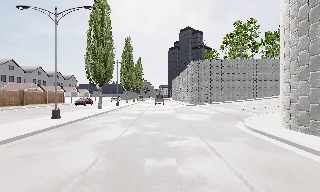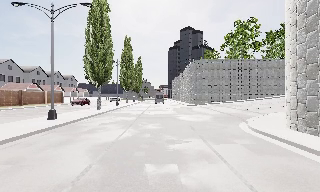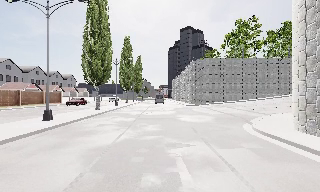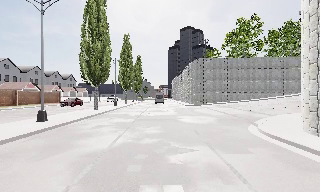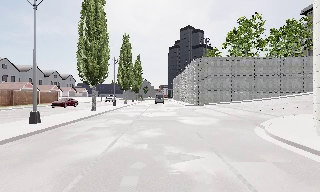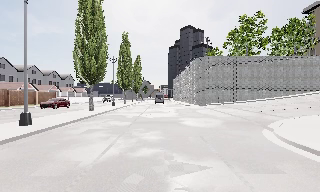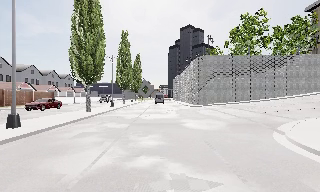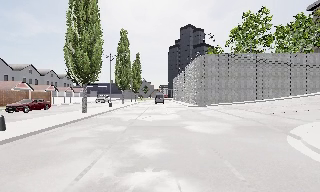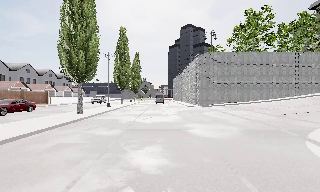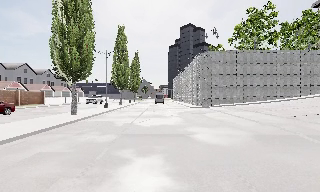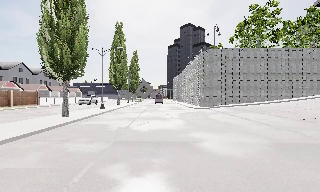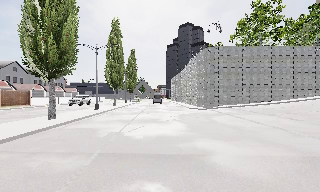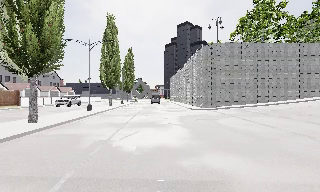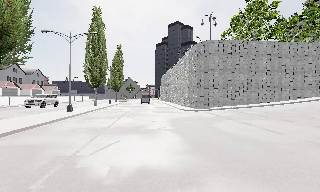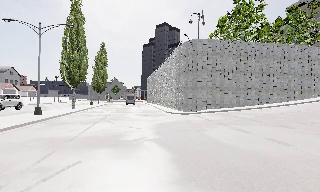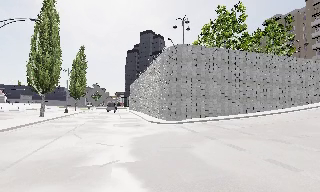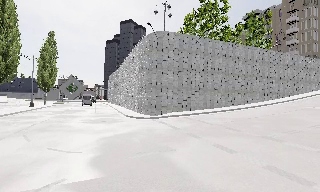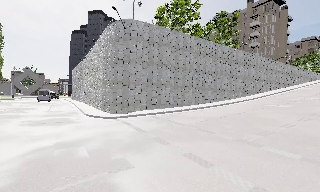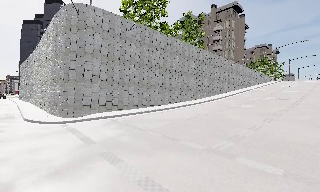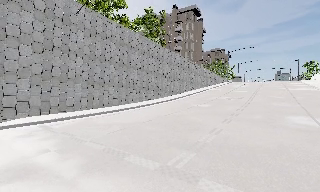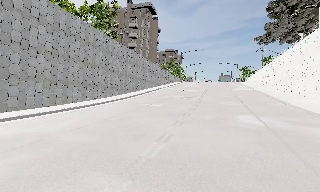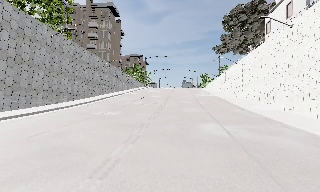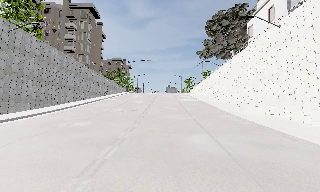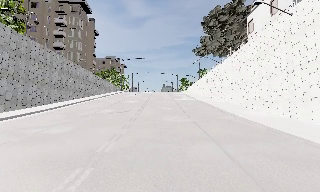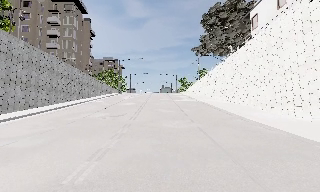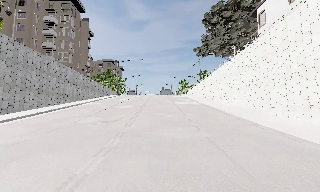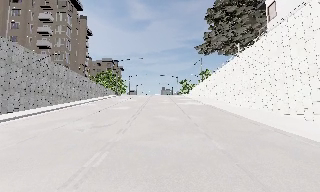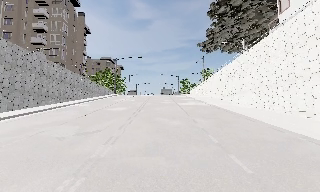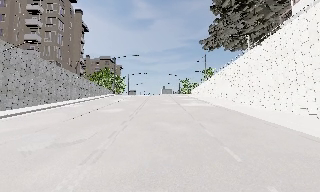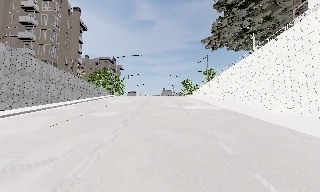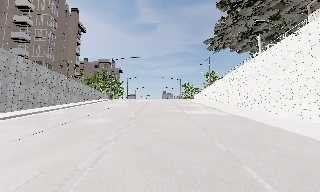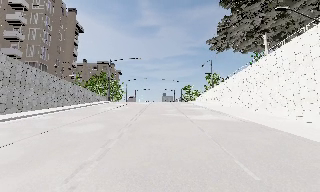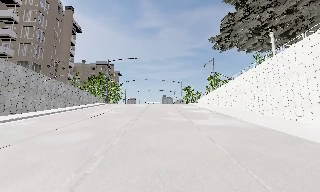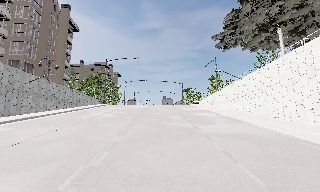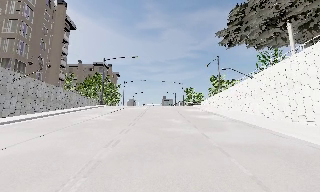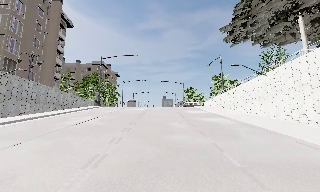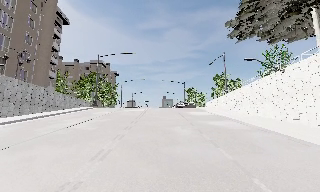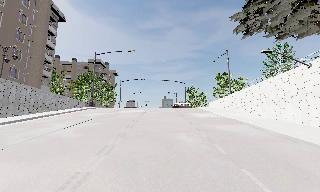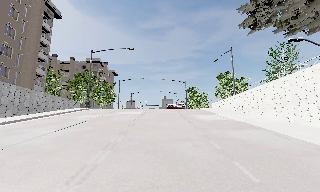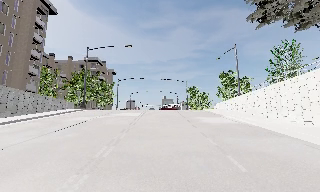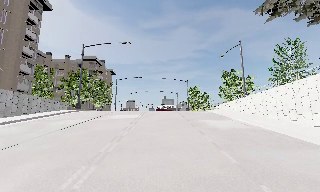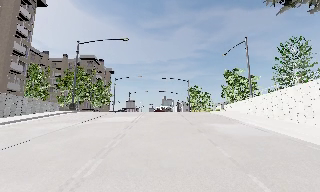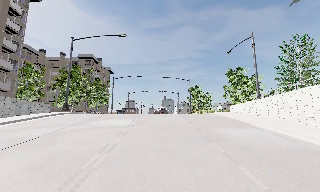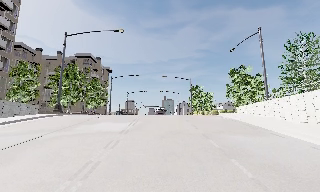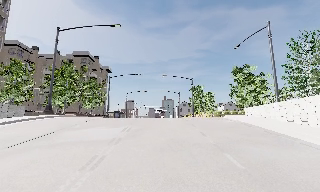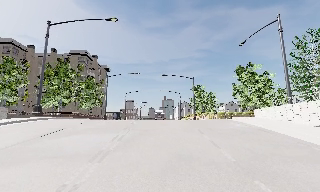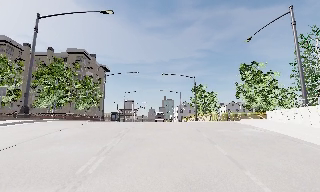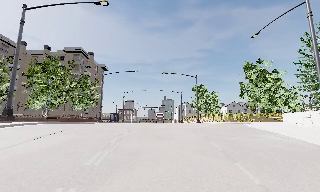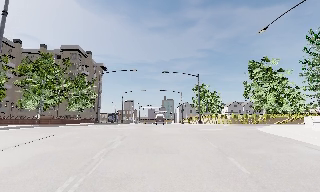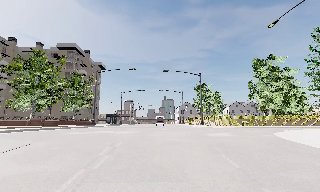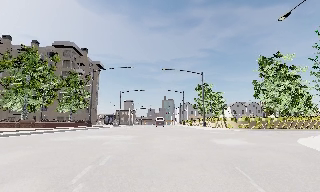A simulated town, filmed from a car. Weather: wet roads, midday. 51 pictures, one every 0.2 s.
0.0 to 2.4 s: The camera travels forward, about 10 m, so what stands in front looms larger. It gains speed.
2.4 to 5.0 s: The camera pans to its right, which is clockwise from overhead, by about 90 degrees. It travels forward, about 20 m.
5.0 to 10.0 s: The camera travels forward, about 40 m, so what stands in front looms larger.
The film runs forward here.
